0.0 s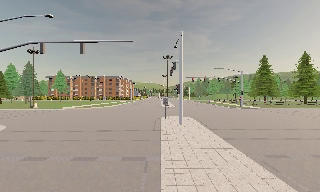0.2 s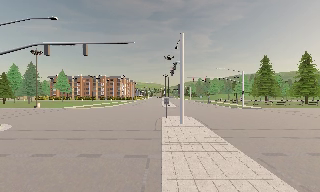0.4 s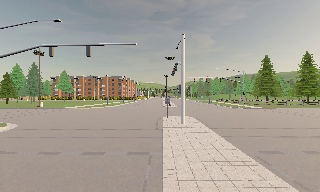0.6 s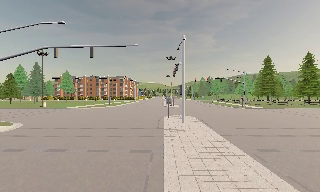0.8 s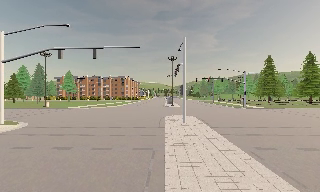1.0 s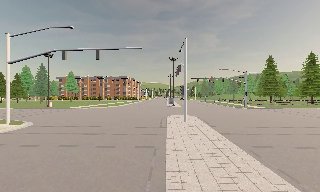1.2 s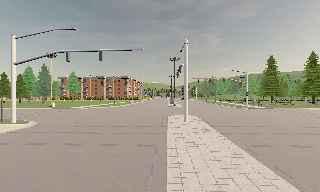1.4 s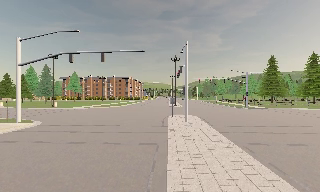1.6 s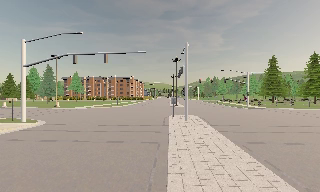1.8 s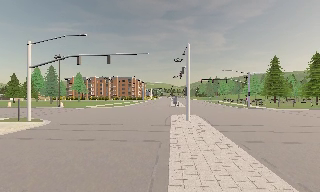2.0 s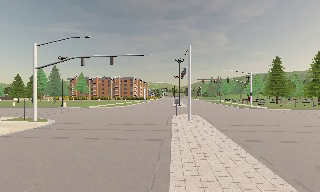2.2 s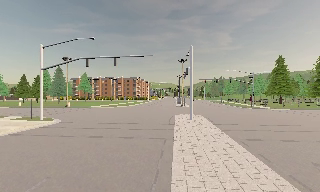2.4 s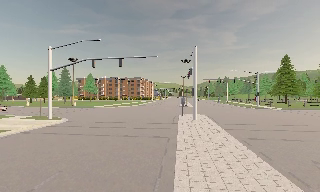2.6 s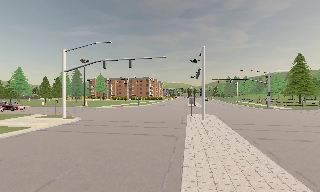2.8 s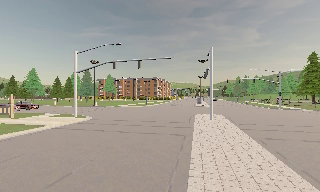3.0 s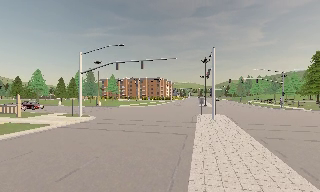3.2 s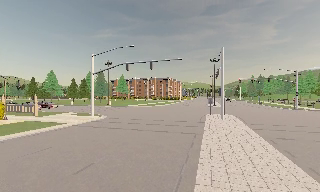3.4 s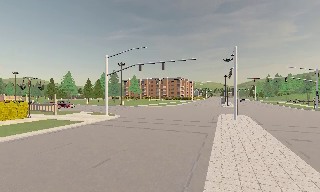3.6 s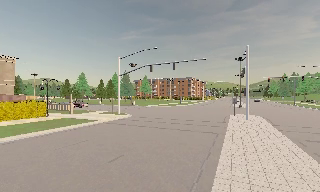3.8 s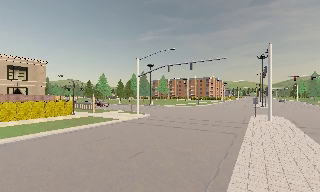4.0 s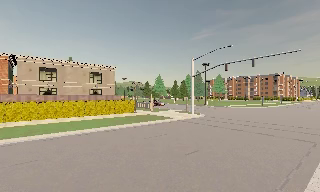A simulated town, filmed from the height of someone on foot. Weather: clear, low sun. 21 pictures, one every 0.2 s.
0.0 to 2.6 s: The camera swings to its left by about 10 degrees, and the scene slides to the right. It travels backward, about 4 m, so what stands in front gets smaller.
2.6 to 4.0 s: The camera pans to its left, which is counterclockwise from overhead, by about 40 degrees. It travels backward, about 2 m.
The film runs backward here.
